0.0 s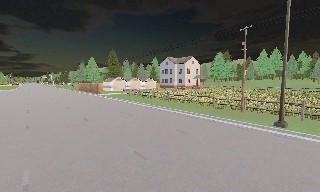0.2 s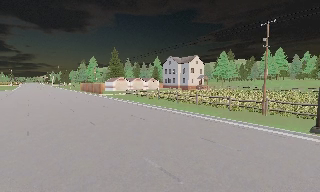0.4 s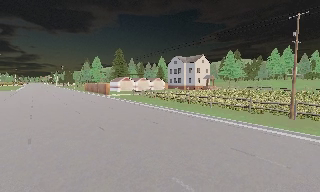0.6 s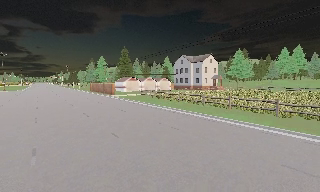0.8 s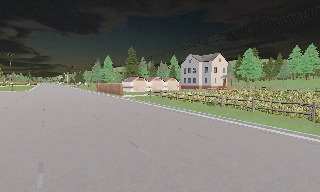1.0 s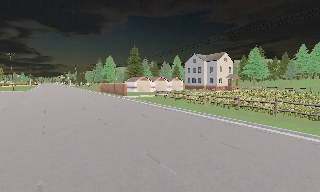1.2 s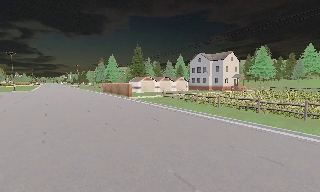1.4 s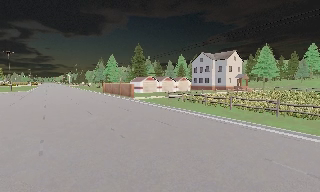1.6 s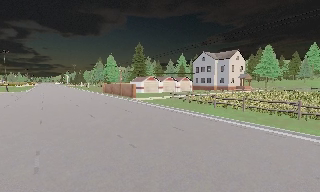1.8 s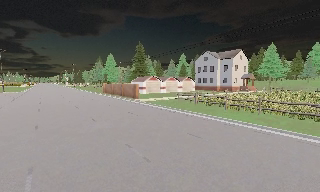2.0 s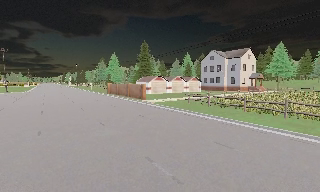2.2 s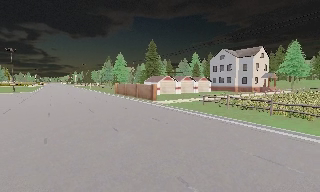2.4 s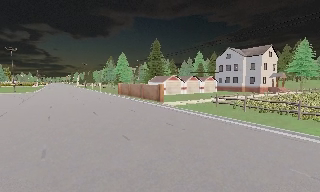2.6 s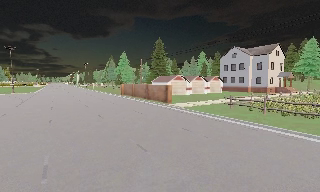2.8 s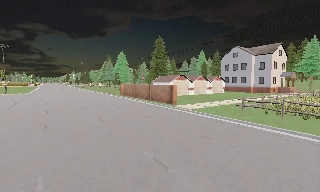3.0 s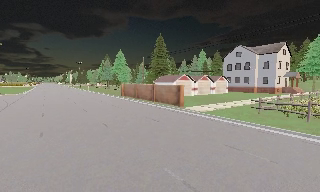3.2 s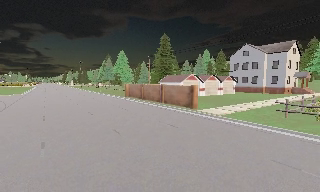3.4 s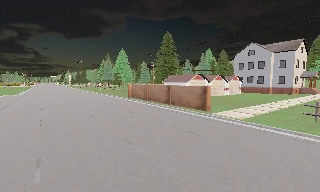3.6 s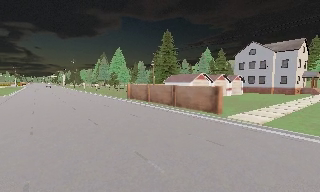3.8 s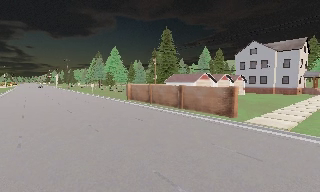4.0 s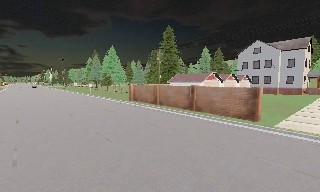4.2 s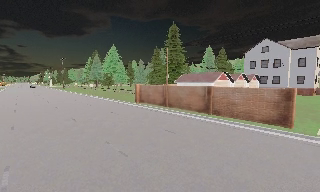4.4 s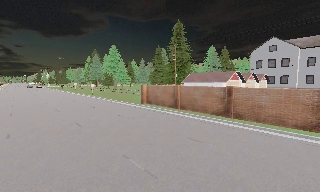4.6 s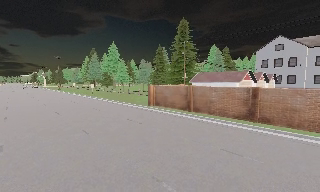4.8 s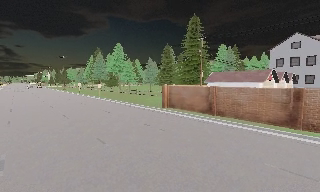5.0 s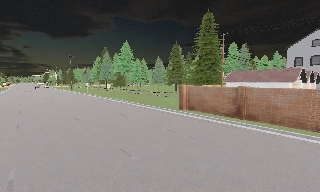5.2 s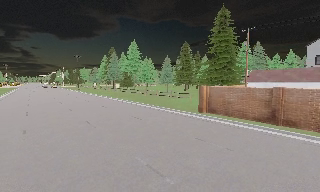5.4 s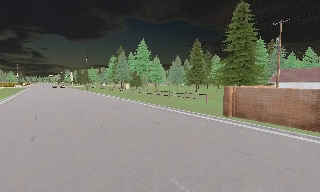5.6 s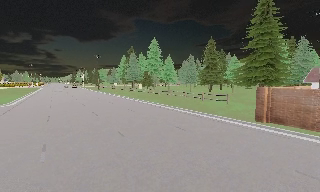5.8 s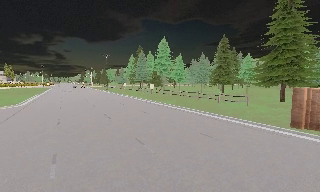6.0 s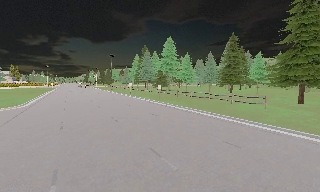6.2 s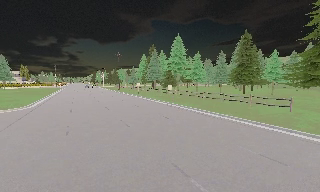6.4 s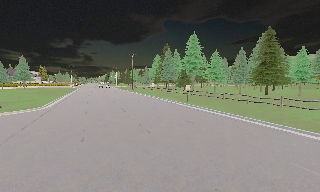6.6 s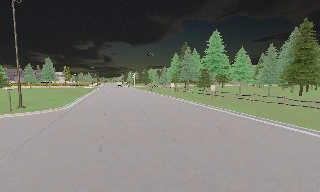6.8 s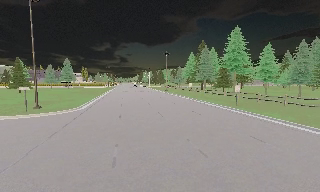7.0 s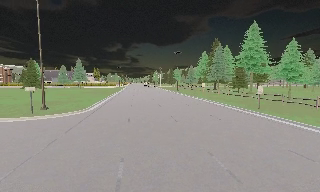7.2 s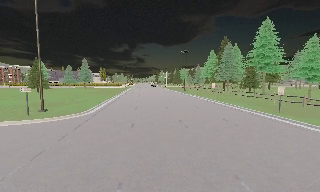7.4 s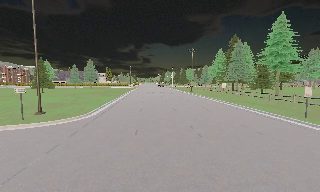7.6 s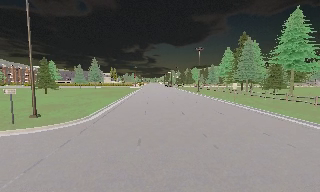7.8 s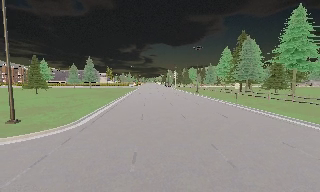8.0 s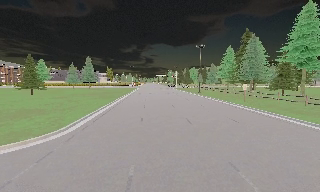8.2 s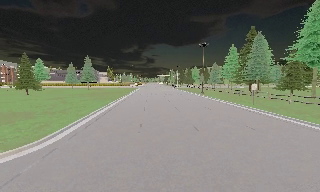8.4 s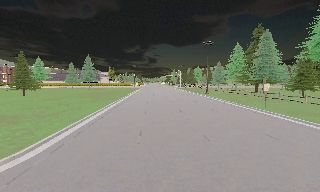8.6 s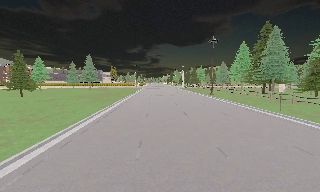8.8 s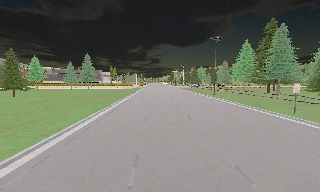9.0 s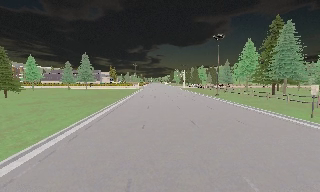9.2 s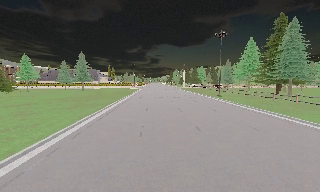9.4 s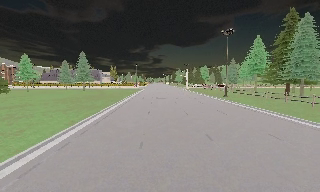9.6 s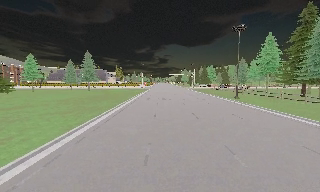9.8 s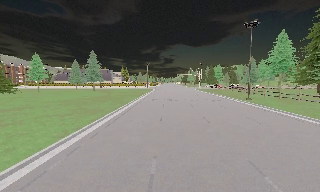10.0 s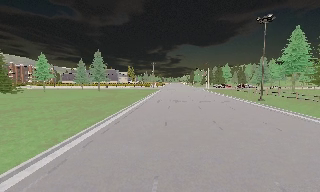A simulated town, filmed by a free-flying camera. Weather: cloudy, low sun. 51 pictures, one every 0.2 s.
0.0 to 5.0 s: The camera travels forward and to its left, about 45 m, so what stands in front looms larger.
5.0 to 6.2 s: The camera swings to its left by about 15 degrees, and the scene slides to the right. It travels forward and to its left, about 10 m, so what stands in front looms larger.
6.2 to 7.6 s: The camera pans to its left, which is counterclockwise from overhead, by about 25 degrees. It travels forward, about 10 m, so what stands in front looms larger.
7.6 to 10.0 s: The camera travels forward, about 19 m, so what stands in front looms larger.
The film runs forward here.
